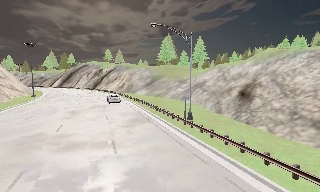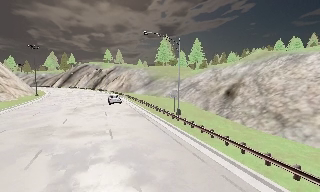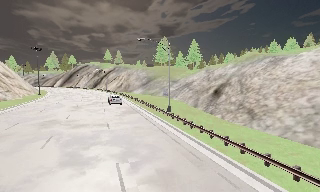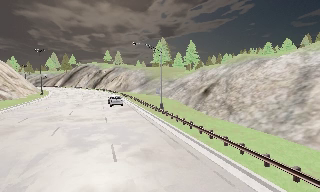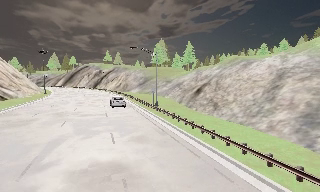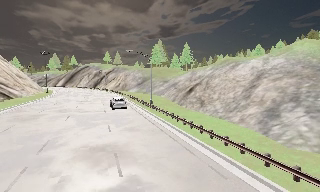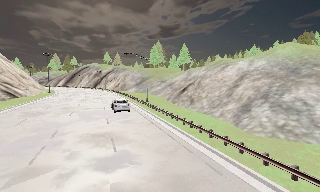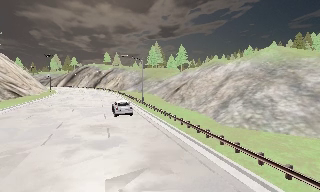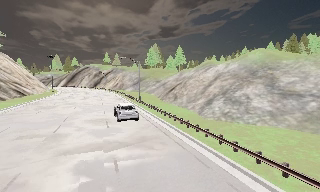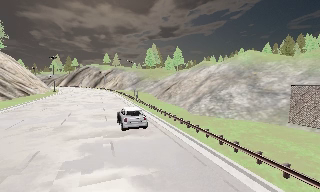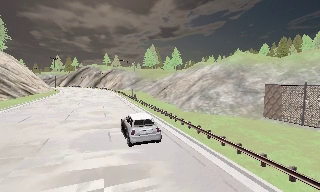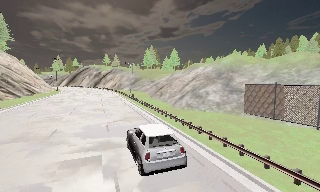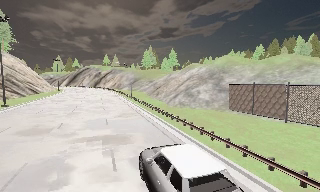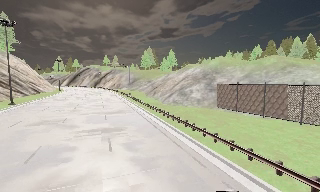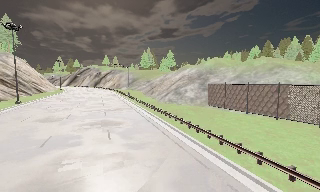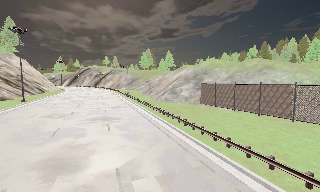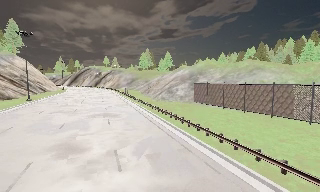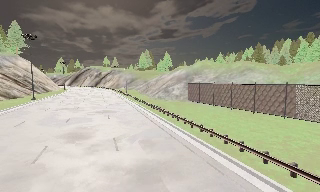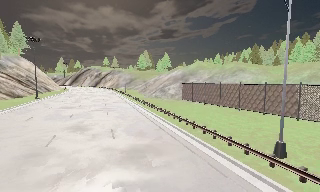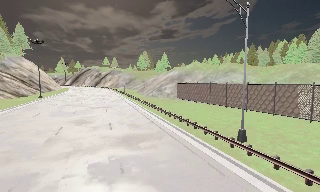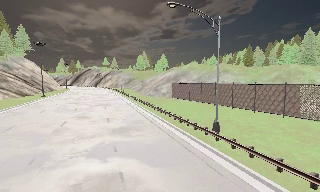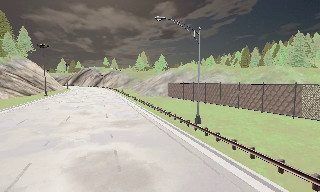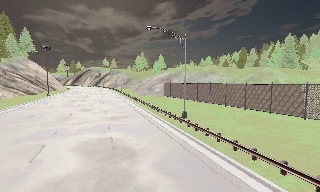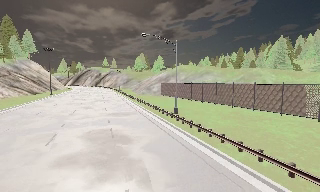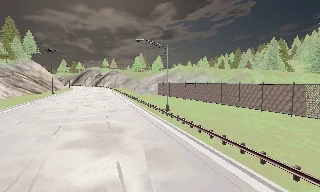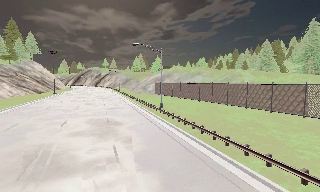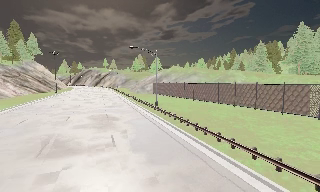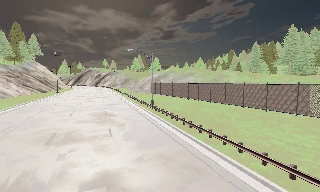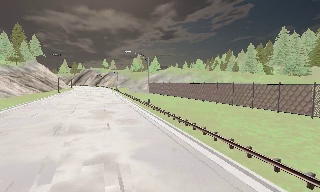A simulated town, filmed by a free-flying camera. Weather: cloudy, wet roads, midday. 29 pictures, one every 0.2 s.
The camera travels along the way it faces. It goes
backward.
0.0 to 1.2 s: The camera travels backward, about 13 m, so what stands in front gets smaller.
1.2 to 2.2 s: The camera travels backward and to its right, about 11 m, so what stands in front gets smaller.
2.2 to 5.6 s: The camera travels backward, about 30 m, so what stands in front gets smaller.
The film runs backward here.
